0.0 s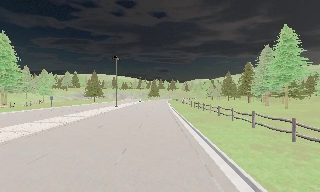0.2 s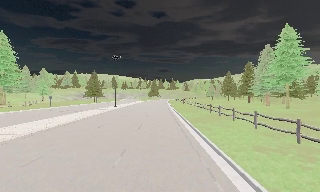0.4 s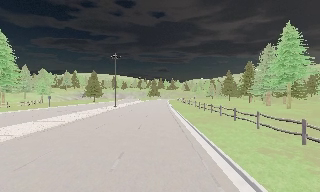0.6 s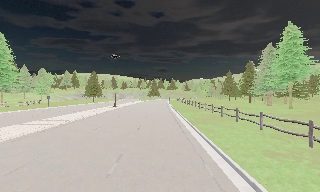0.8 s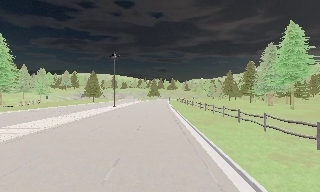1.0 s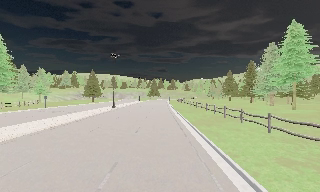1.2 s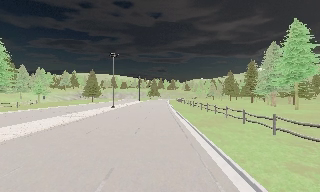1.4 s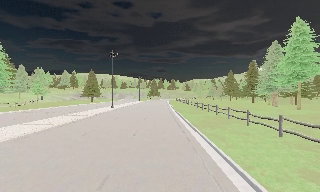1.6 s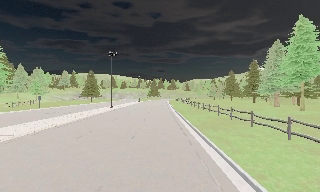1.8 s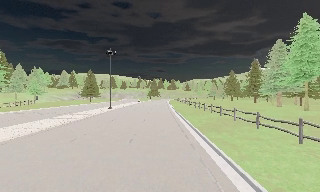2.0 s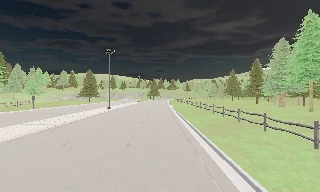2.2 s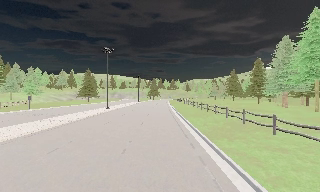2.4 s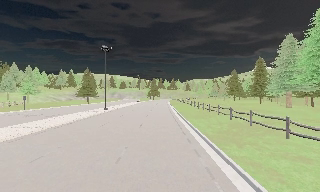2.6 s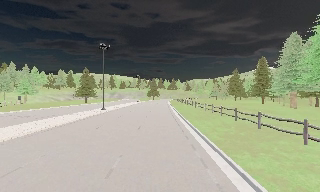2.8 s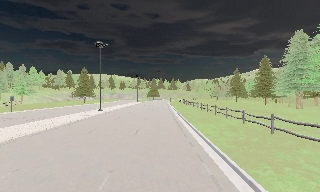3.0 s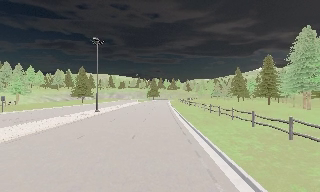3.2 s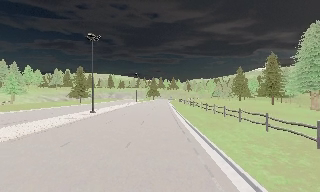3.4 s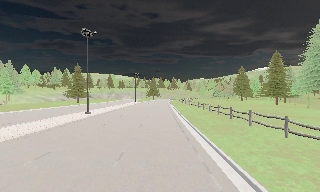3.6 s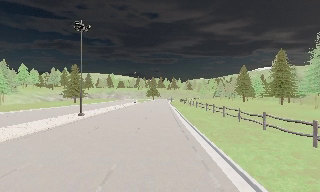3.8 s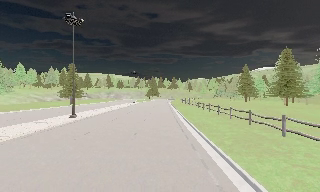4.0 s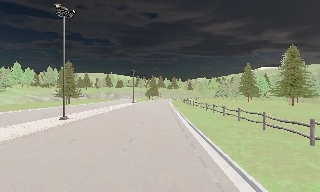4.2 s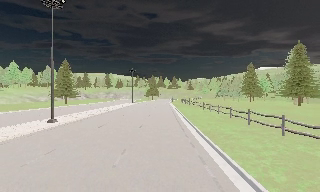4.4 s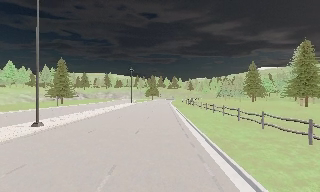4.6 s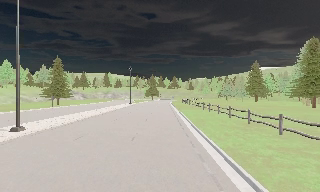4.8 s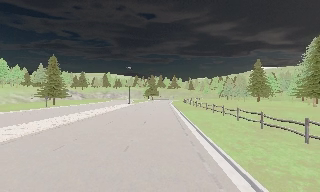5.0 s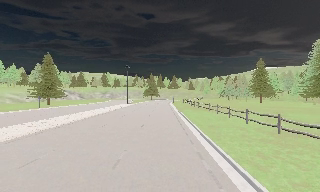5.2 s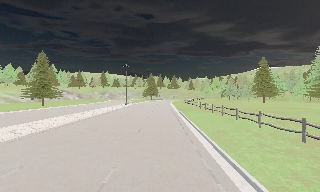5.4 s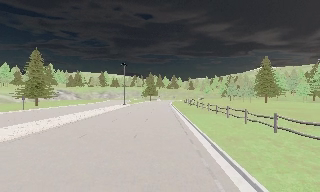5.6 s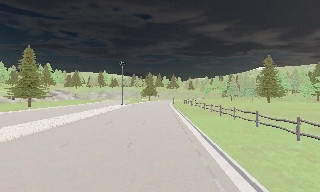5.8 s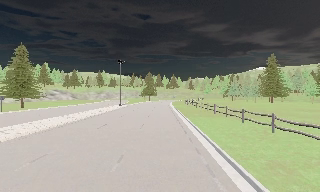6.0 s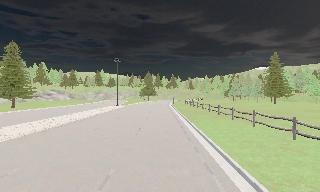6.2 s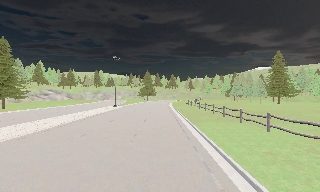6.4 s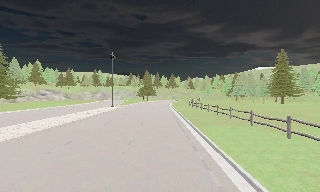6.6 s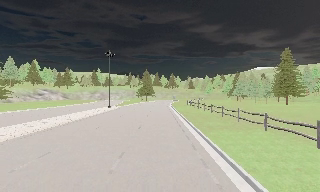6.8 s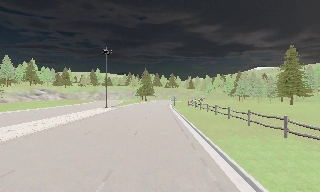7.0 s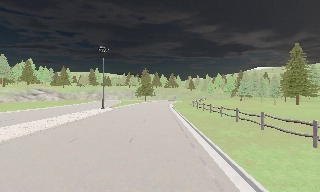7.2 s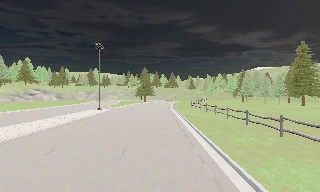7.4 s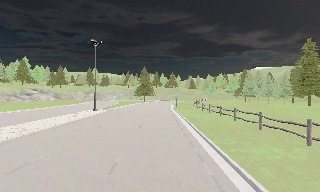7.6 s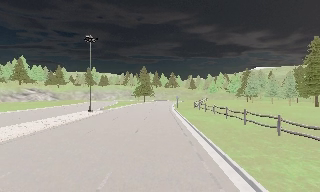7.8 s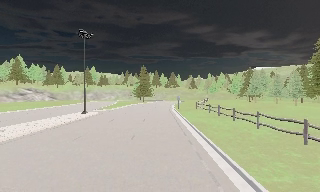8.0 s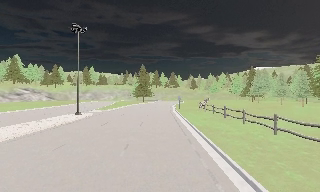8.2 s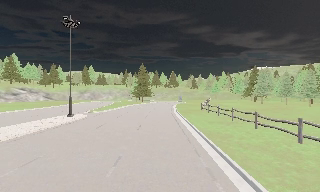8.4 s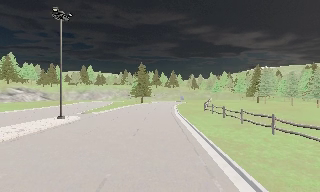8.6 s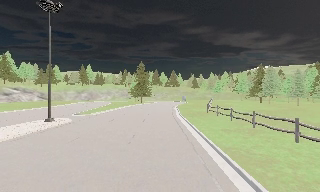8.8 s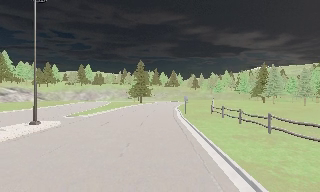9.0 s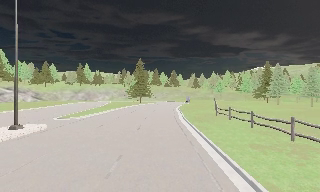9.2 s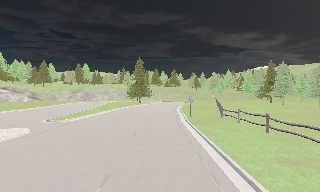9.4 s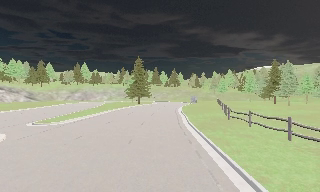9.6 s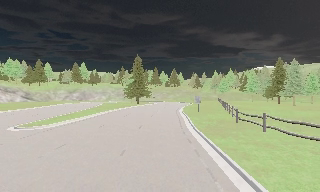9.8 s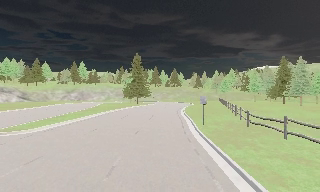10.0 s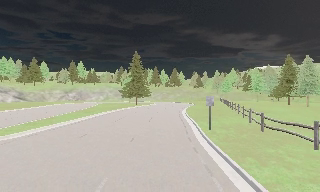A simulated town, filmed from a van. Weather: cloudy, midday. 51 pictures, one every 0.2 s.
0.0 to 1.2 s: The camera travels forward, about 2.5 m, so what stands in front looms larger.
1.2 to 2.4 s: The camera travels forward, about 5 m, so what stands in front looms larger. It gains speed.
2.4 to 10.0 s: The camera travels forward, about 70 m, so what stands in front looms larger.
The film runs forward here.
